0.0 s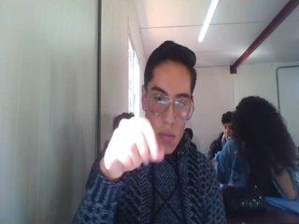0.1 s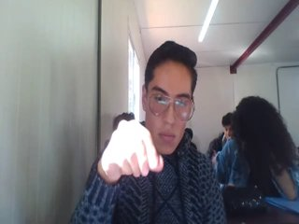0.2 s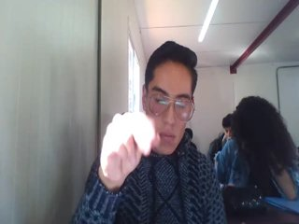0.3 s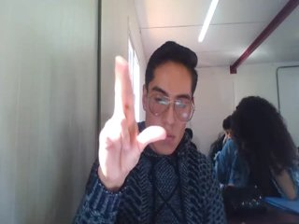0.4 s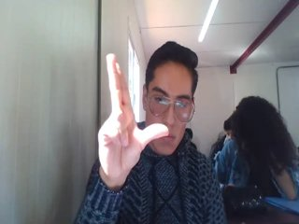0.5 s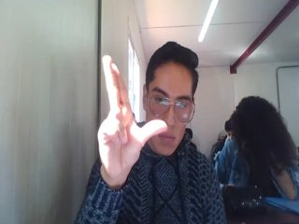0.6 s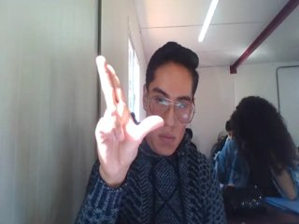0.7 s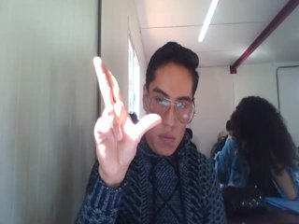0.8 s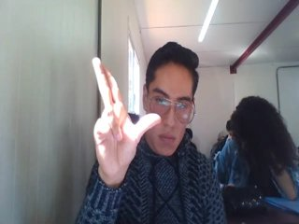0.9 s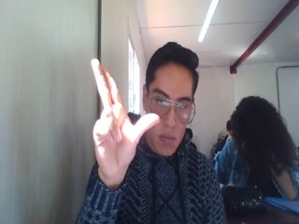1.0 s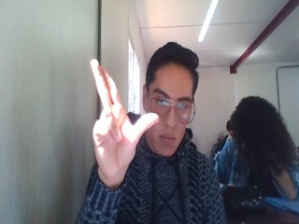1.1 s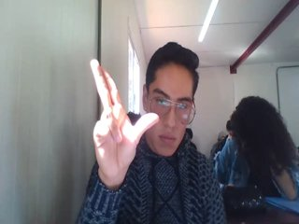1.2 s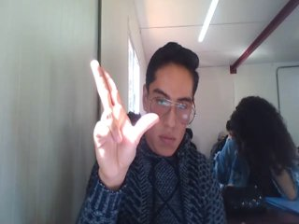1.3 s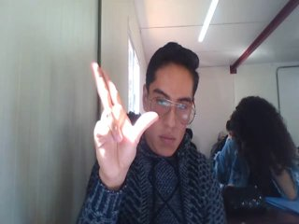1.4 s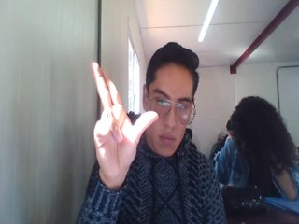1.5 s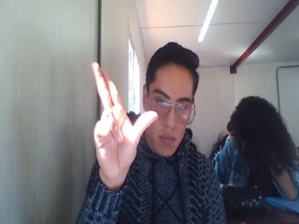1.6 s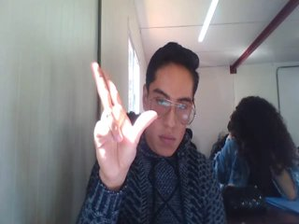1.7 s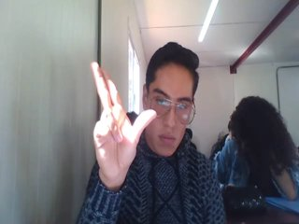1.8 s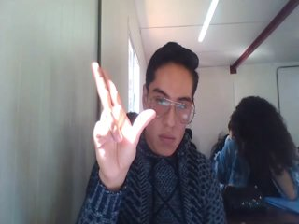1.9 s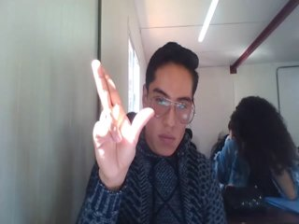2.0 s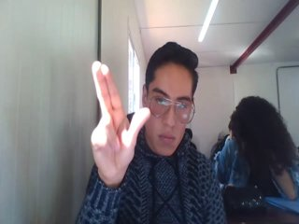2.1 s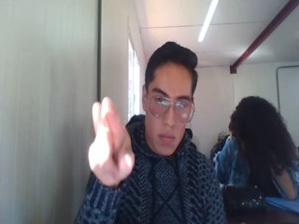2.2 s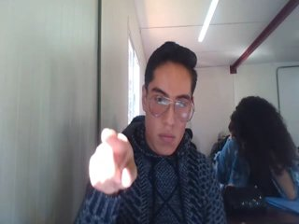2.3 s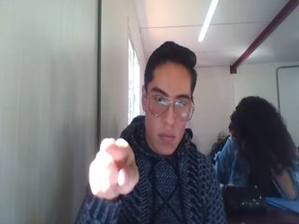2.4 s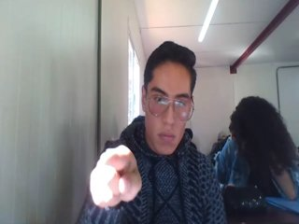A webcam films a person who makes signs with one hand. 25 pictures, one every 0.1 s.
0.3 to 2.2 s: Zoom in.
